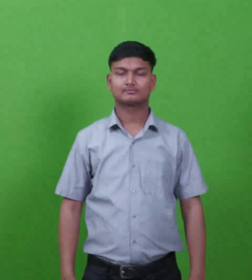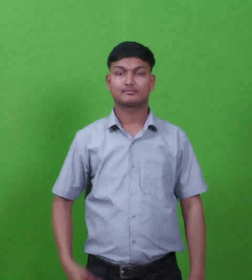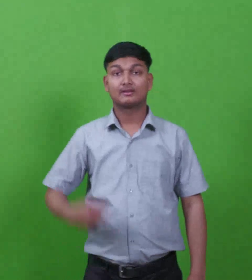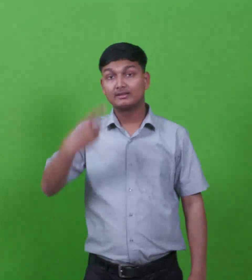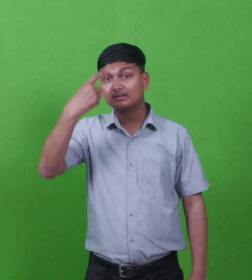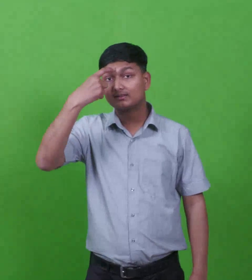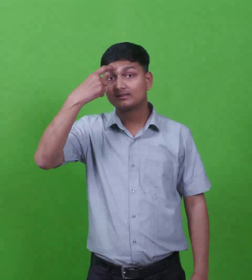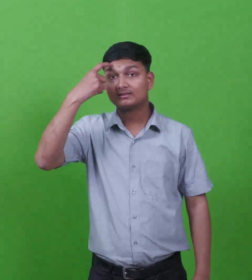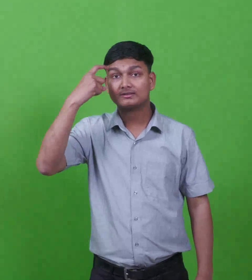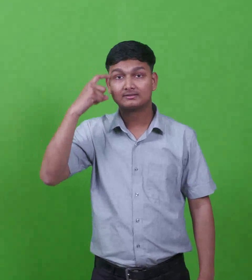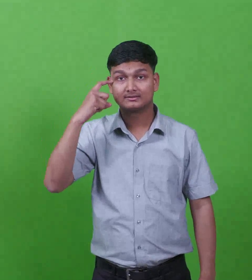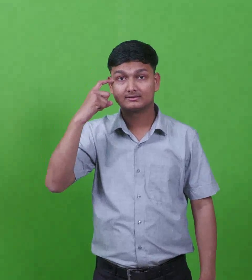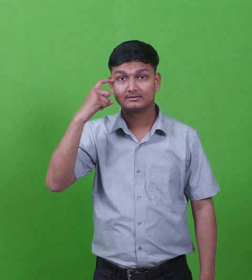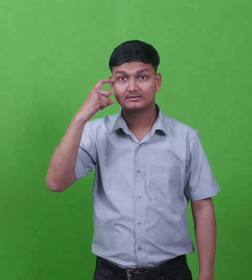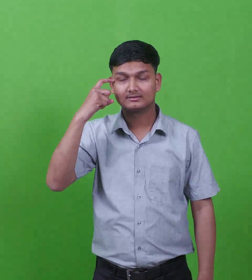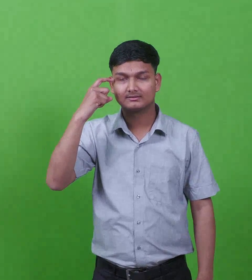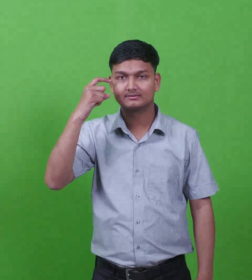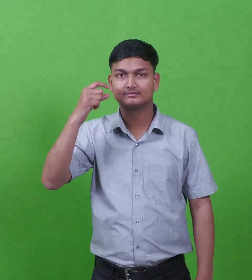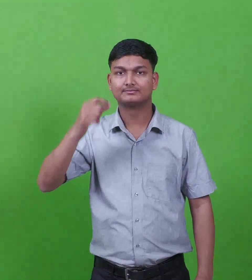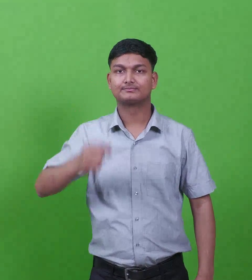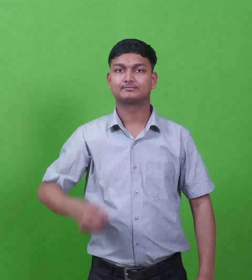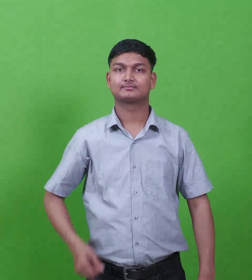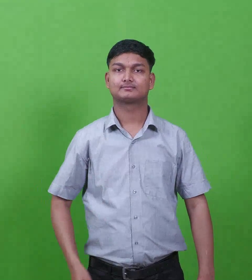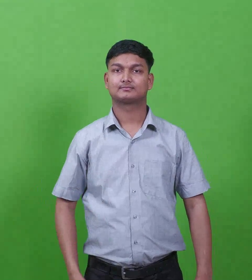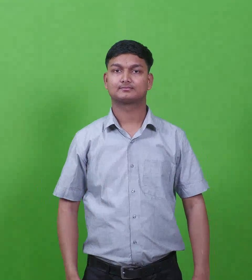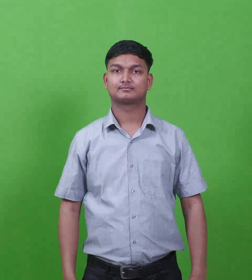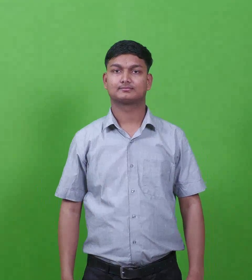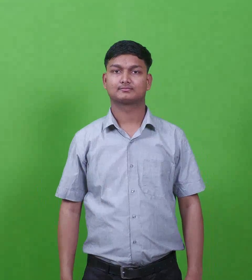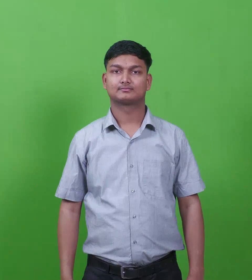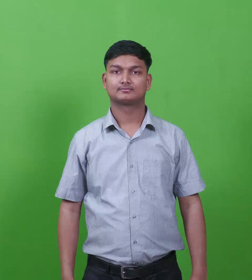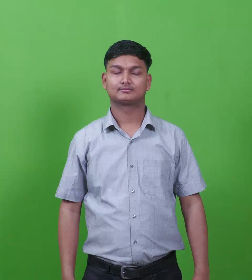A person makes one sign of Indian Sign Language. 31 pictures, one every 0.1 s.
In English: haran(place)
